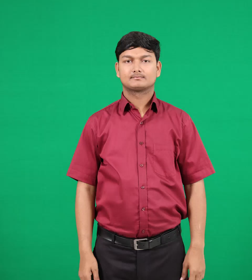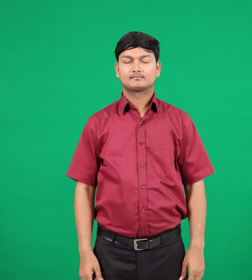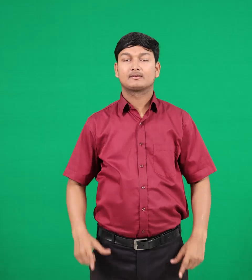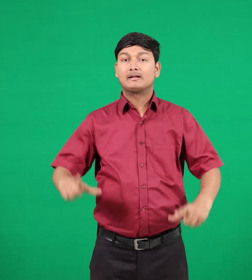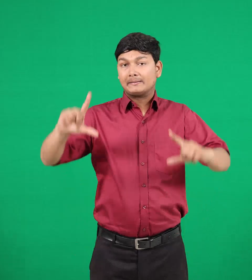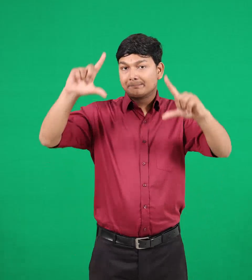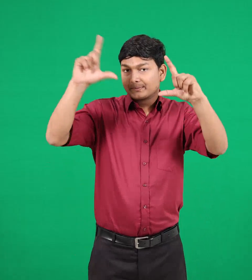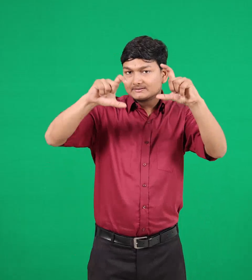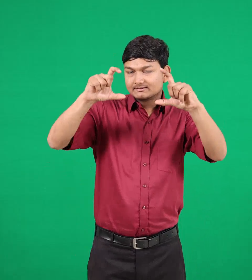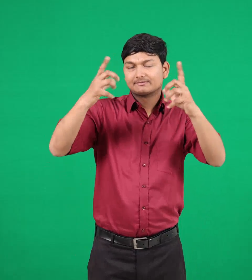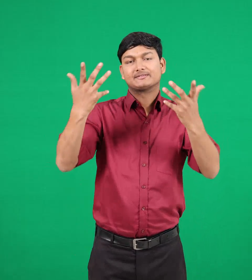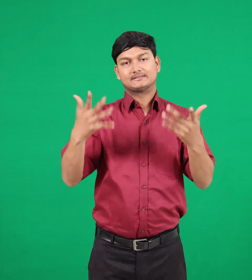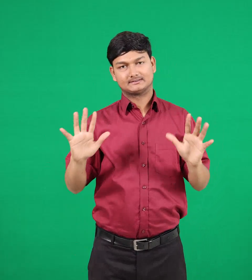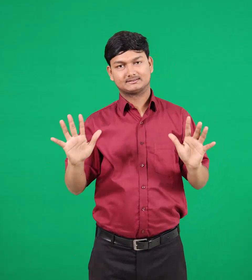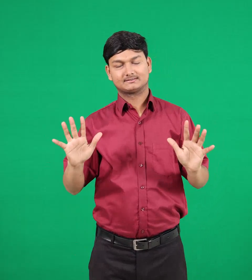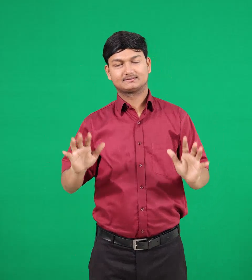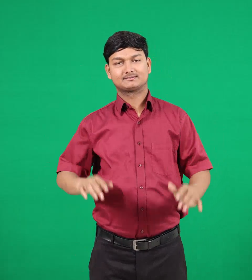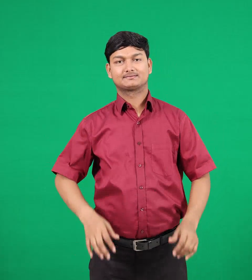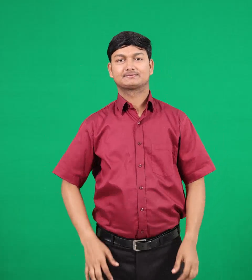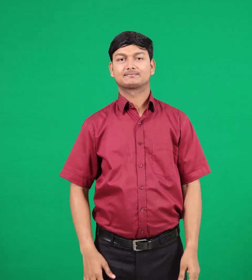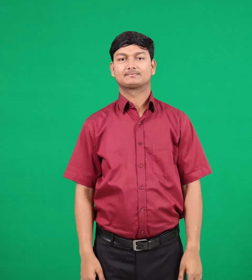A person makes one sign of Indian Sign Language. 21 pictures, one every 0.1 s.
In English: pictured
